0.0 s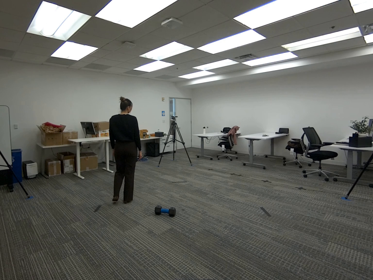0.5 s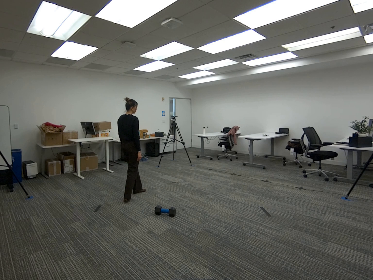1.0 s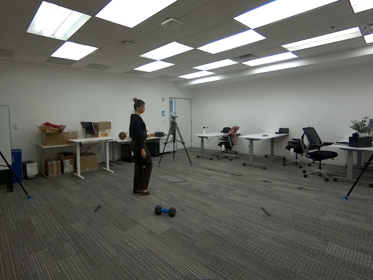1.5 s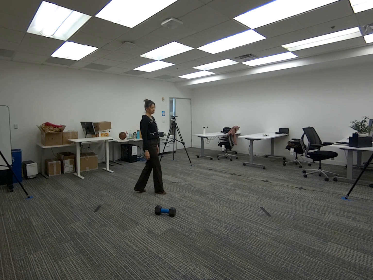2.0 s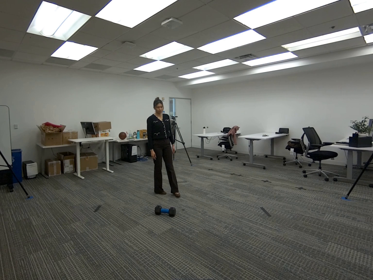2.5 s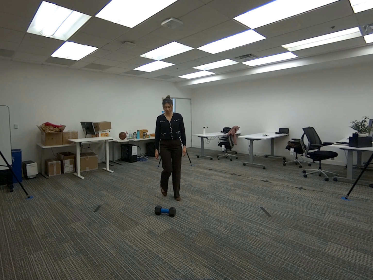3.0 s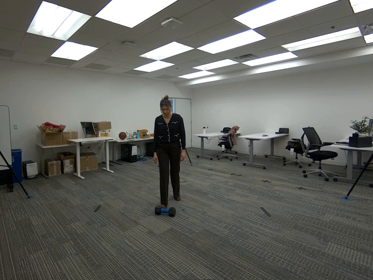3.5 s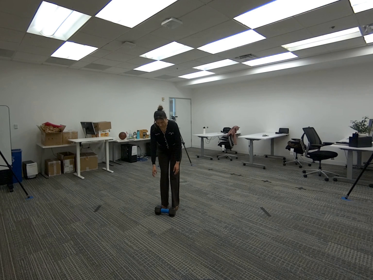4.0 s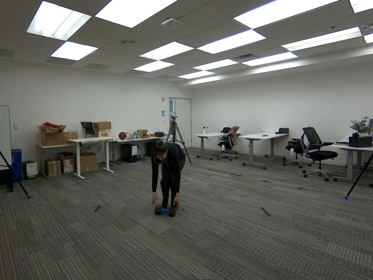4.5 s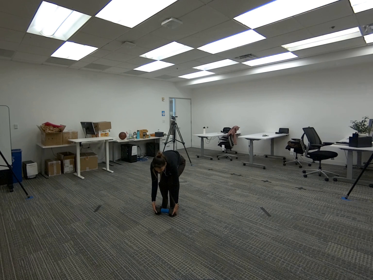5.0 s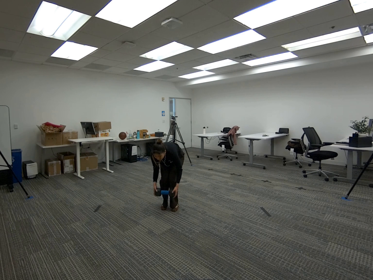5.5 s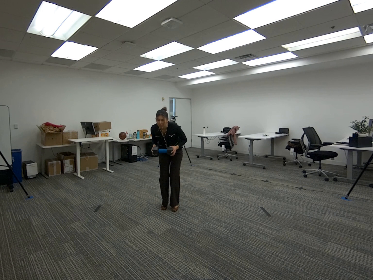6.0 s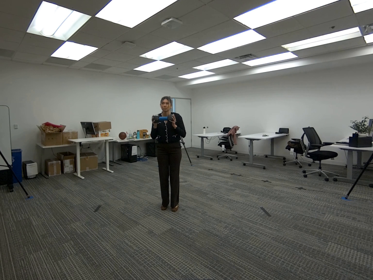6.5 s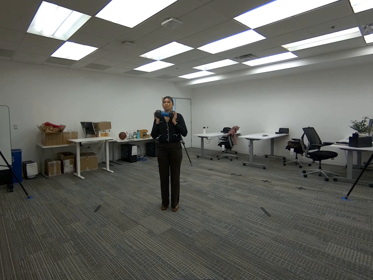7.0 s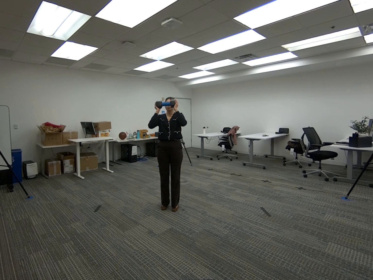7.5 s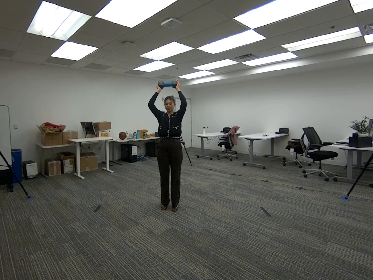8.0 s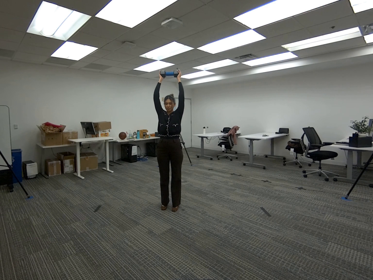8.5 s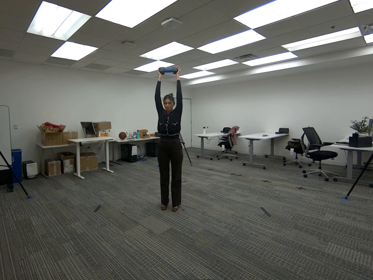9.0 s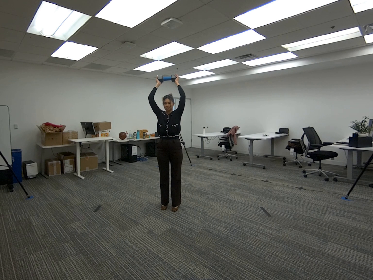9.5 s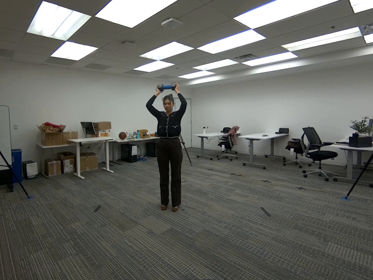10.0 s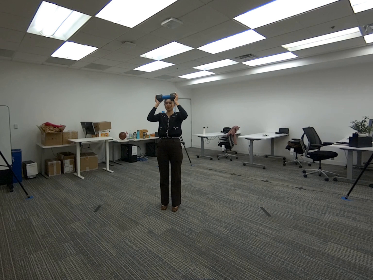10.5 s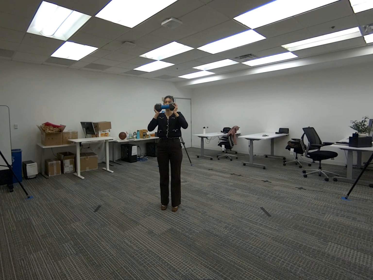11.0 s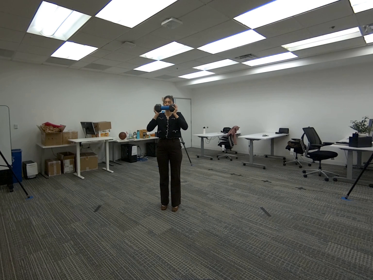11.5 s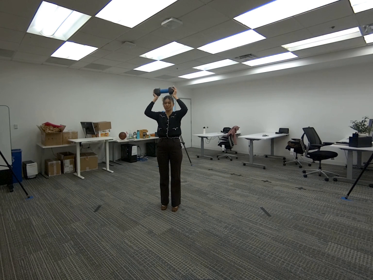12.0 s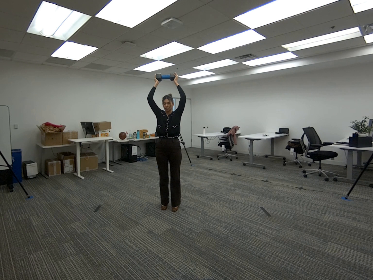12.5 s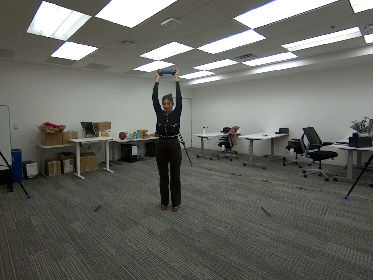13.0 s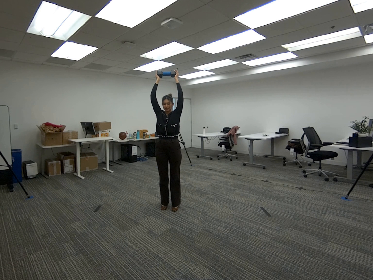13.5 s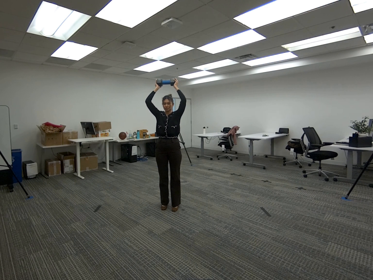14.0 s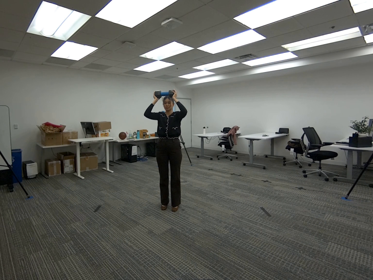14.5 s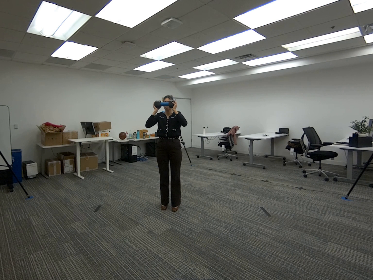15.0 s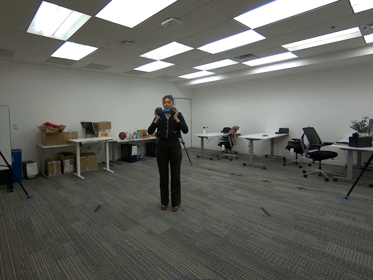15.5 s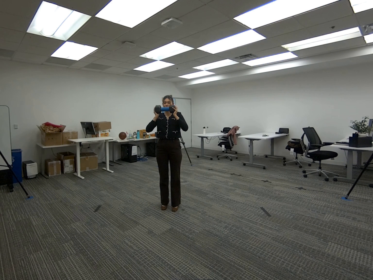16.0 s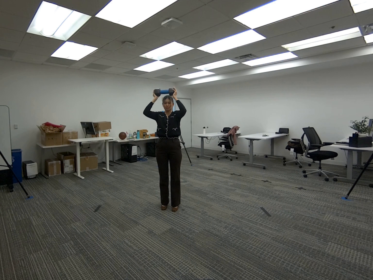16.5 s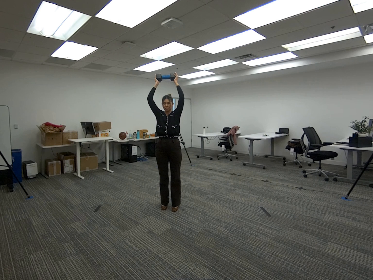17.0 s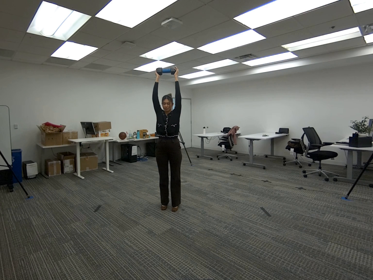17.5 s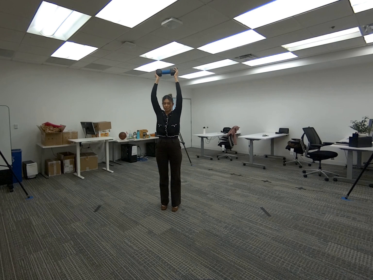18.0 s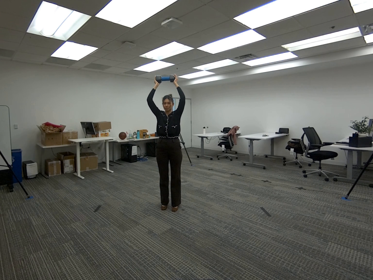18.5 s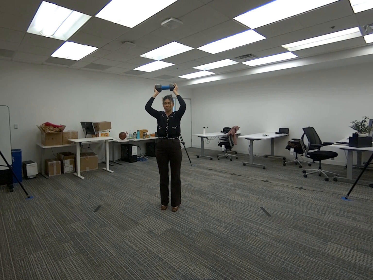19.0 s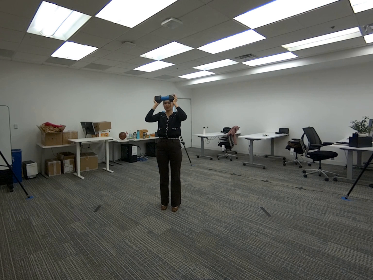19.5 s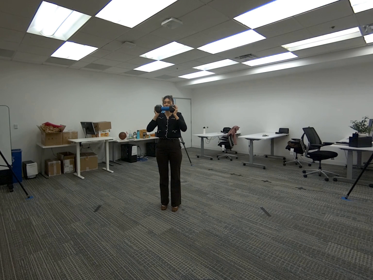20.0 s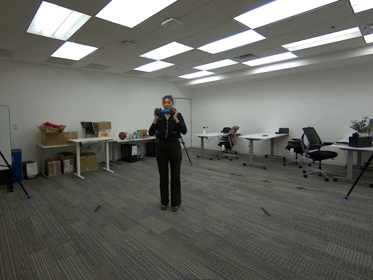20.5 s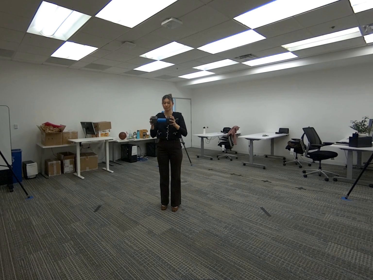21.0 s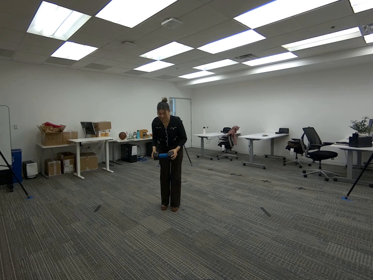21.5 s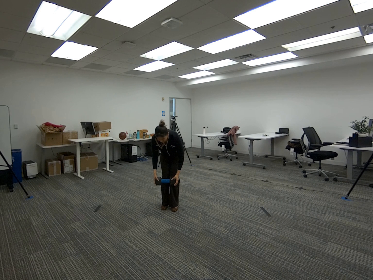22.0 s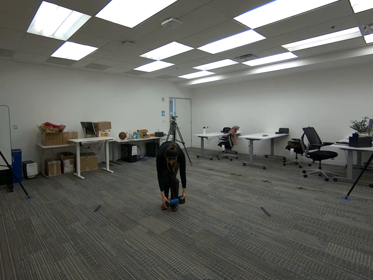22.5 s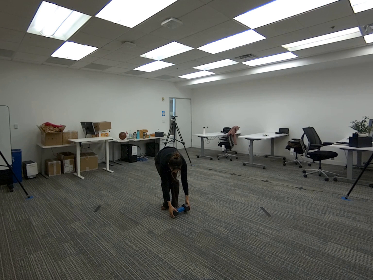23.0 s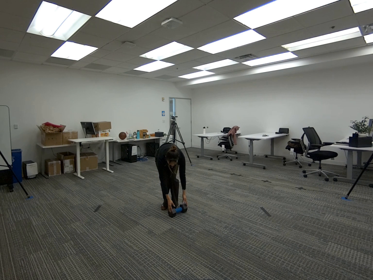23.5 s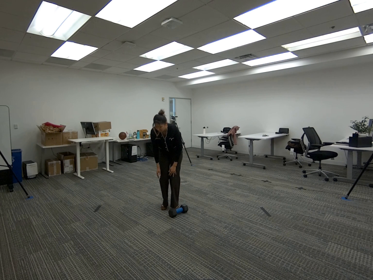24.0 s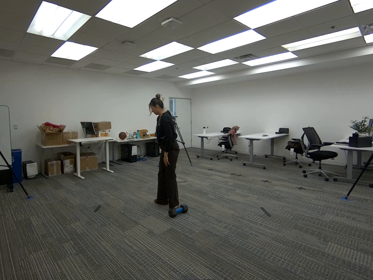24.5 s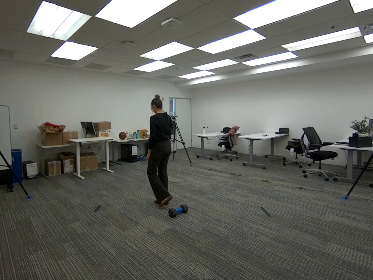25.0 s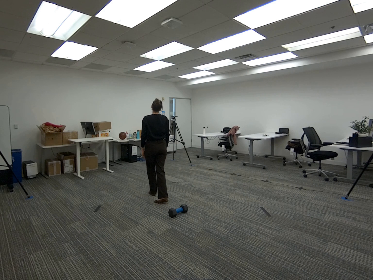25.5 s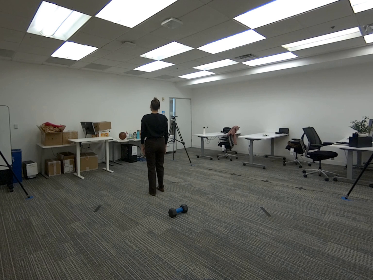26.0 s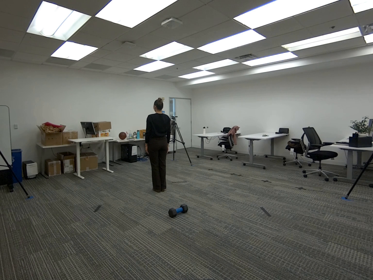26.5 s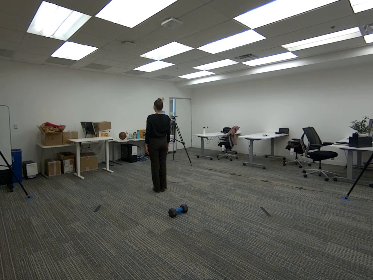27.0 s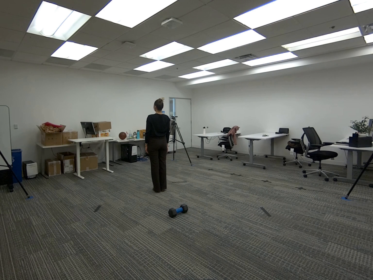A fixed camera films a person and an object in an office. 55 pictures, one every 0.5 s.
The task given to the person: Walk to the dumbbell and grasp it with both hands. Lift the dumbbell to shoulder height, then press it overhead until your arms are extended. Lower the dumbbell back to shoulder height and repeat the movement continuously. When finished, carefully lower the dumbbell and place it back on the ground.
